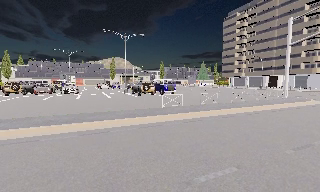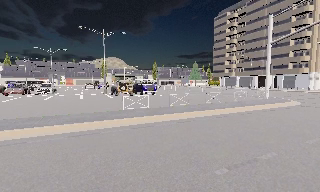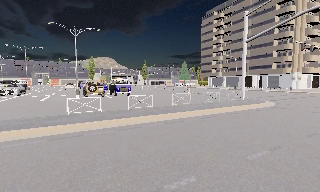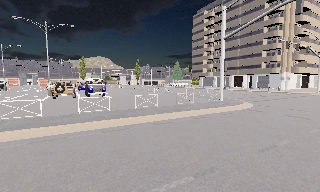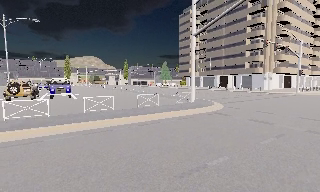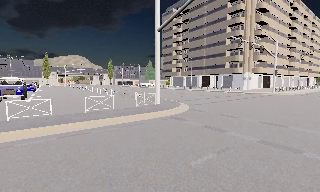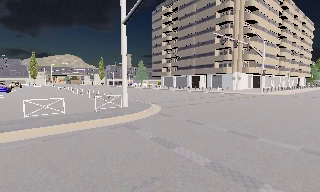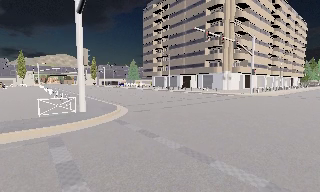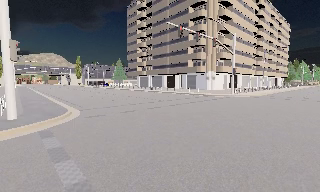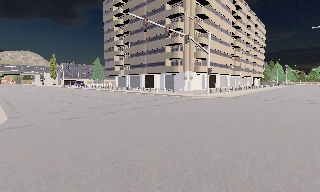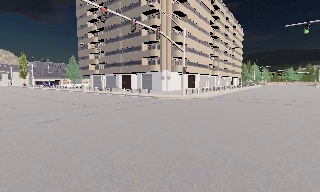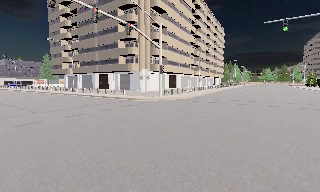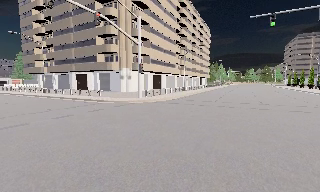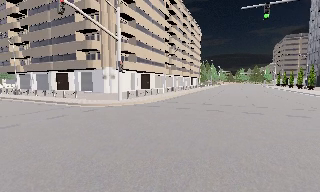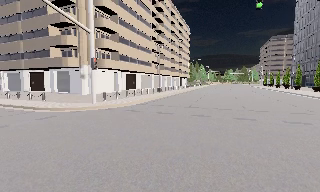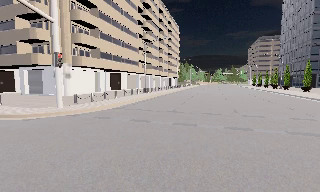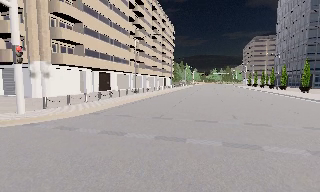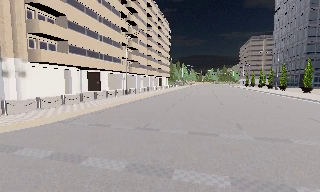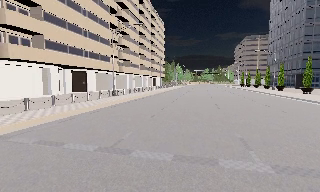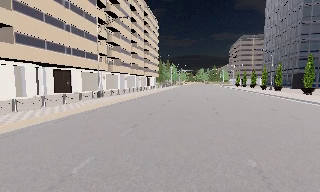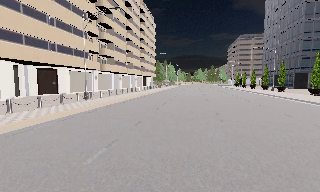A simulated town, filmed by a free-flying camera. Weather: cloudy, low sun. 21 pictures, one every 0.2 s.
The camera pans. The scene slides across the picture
to the left.
The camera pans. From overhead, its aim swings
clockwise.
0.0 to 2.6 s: The camera swings to its right by about 40 degrees, and the scene slides to the left. It travels to its right and forward, about 30 m, so close, fixed things drift to the left.
2.6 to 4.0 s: The camera swings to its right by about 15 degrees, and the scene slides to the left. It travels forward, about 13 m, so what stands in front looms larger.
The film runs backward here.
